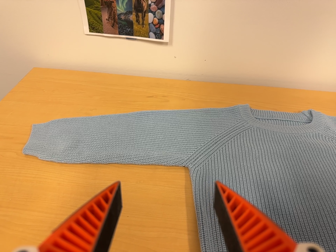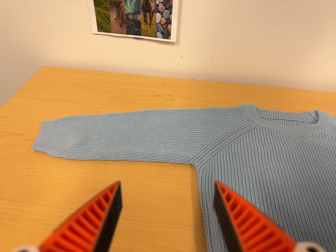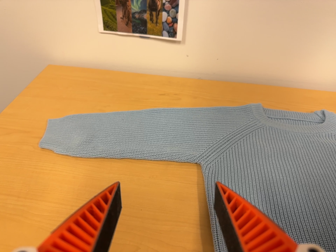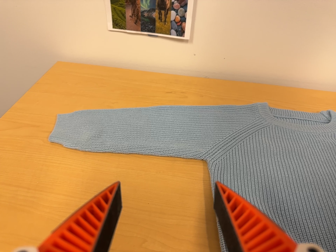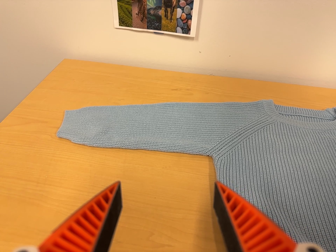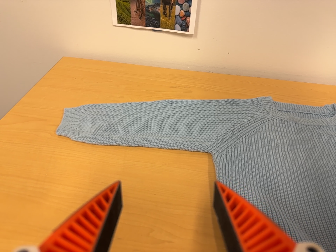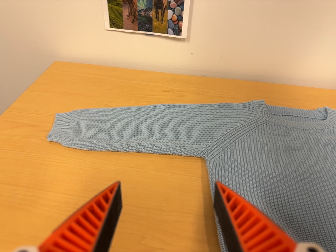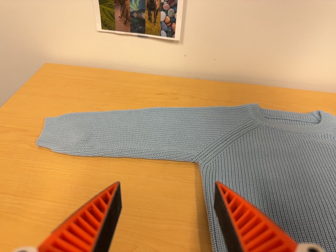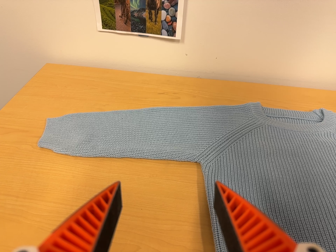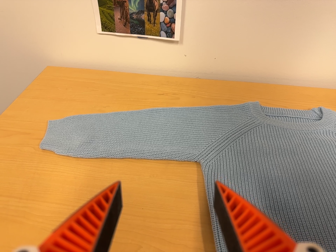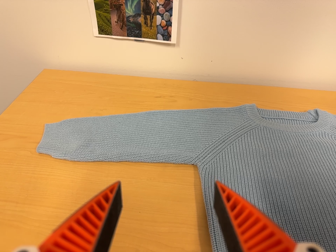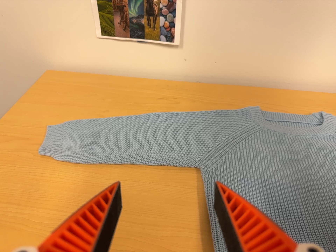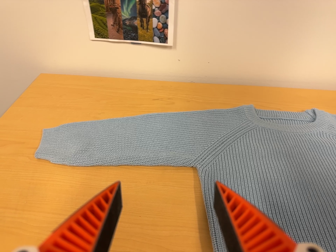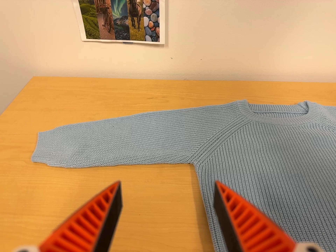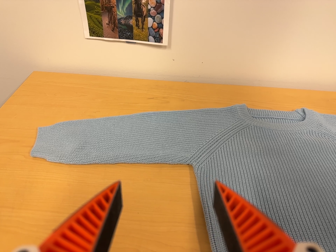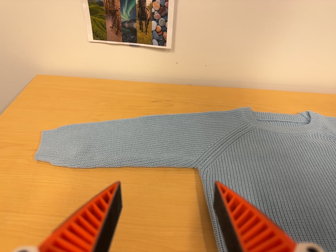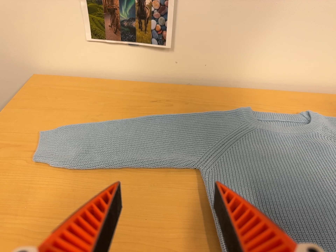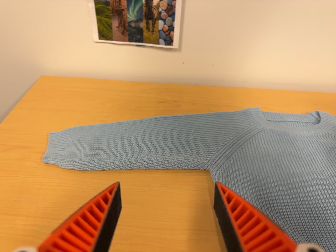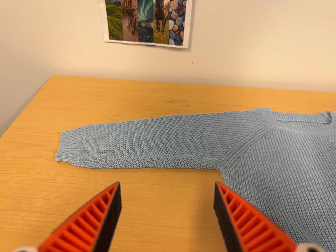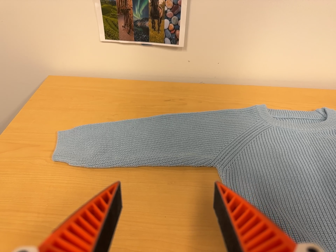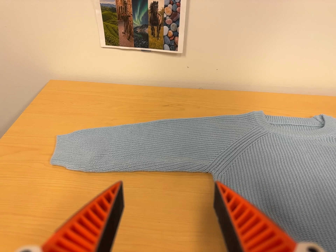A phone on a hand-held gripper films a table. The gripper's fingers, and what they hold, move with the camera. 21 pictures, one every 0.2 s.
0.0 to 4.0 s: The camera travels to its left, about 5 cm, so close, fixed things drift to the right.
The film runs backward here.
